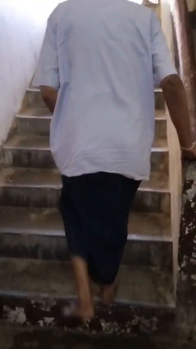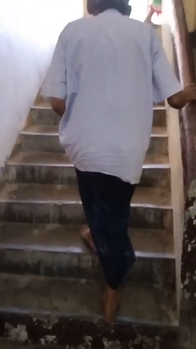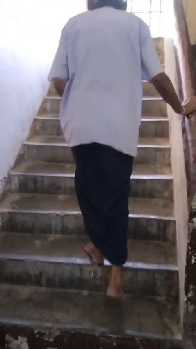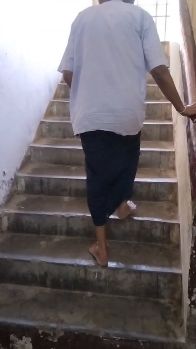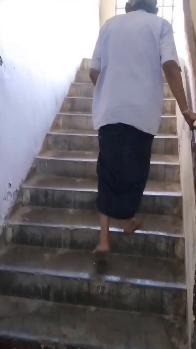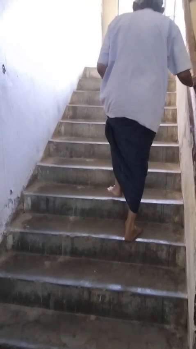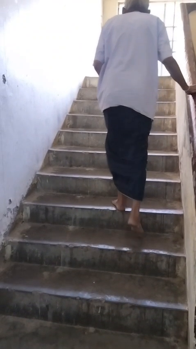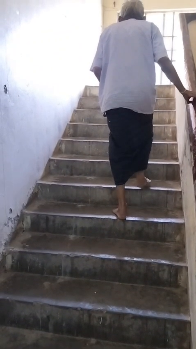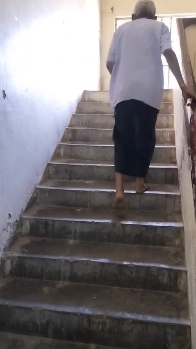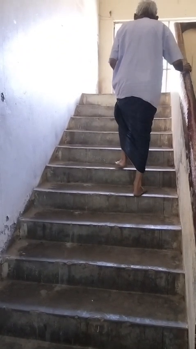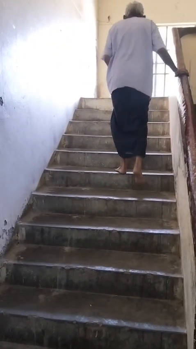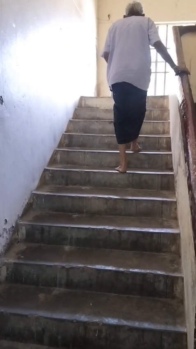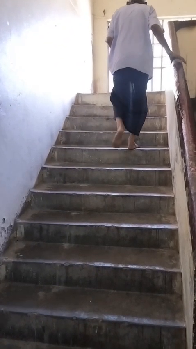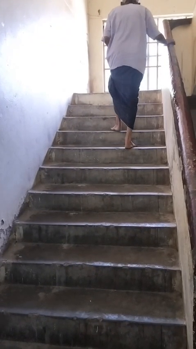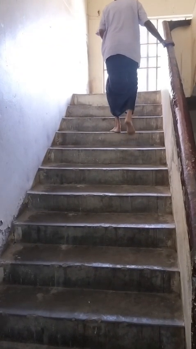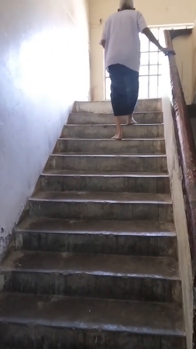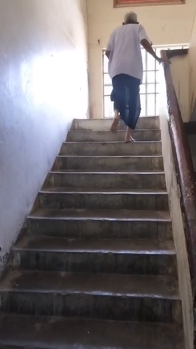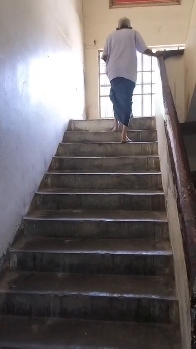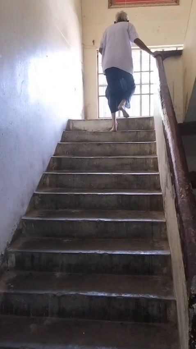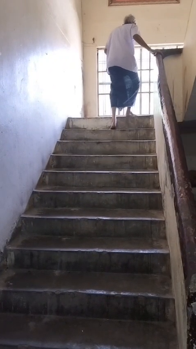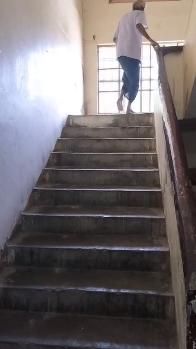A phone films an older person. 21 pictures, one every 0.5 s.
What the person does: Climbing stairs.
